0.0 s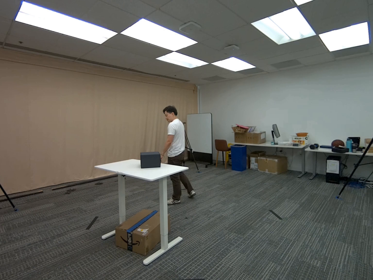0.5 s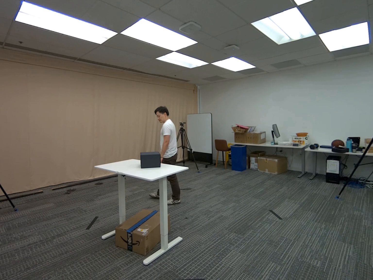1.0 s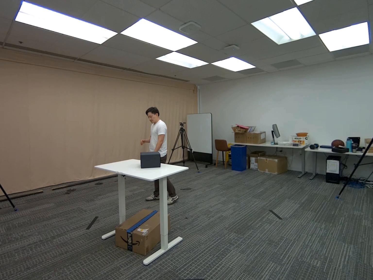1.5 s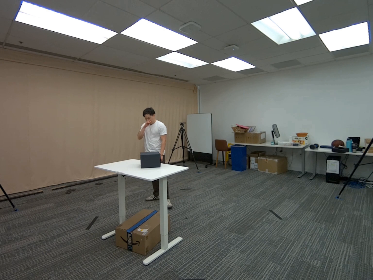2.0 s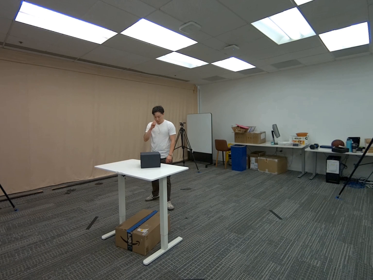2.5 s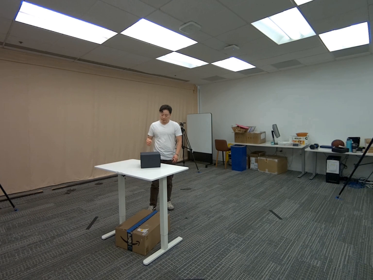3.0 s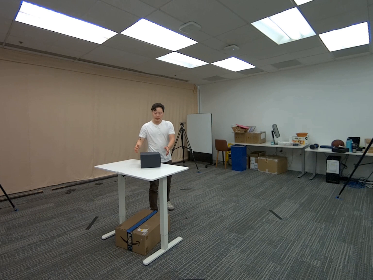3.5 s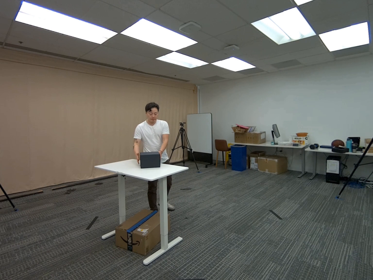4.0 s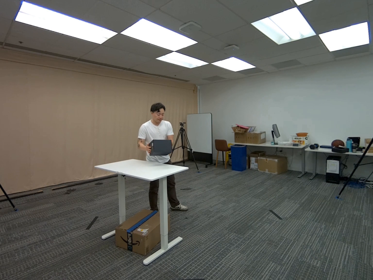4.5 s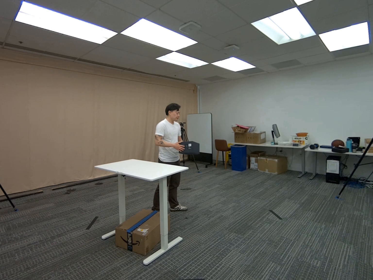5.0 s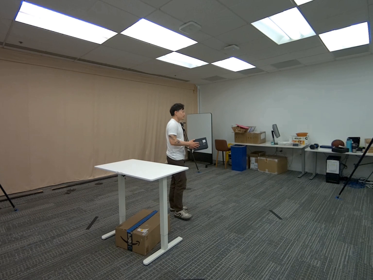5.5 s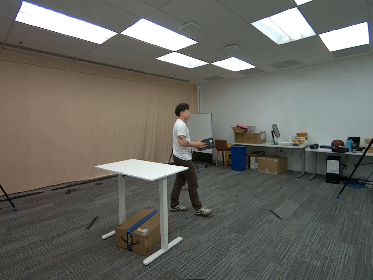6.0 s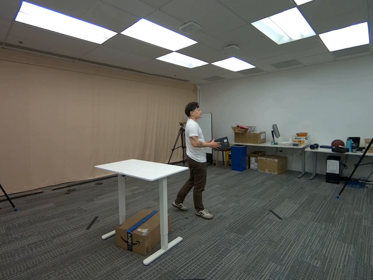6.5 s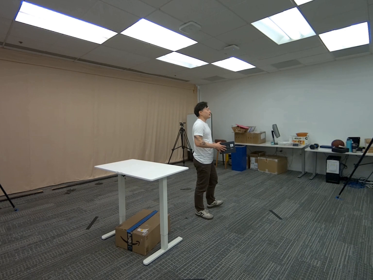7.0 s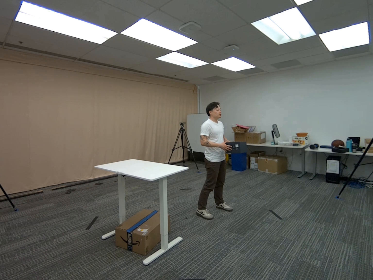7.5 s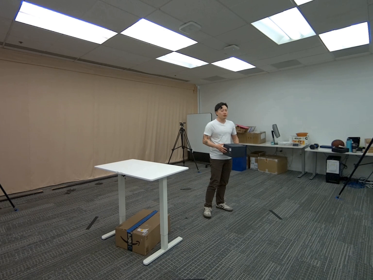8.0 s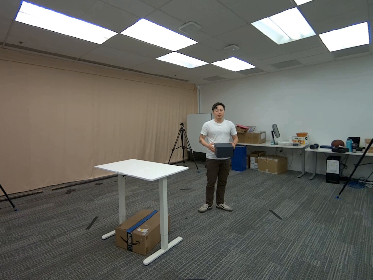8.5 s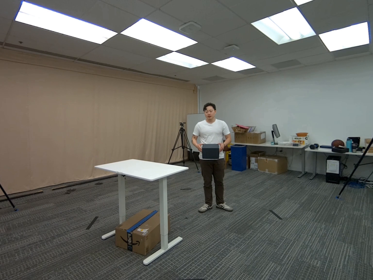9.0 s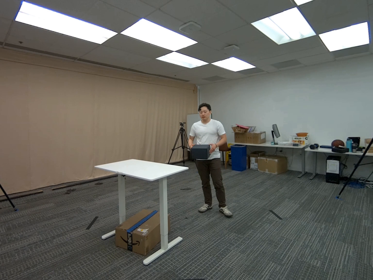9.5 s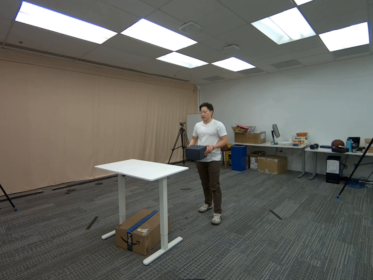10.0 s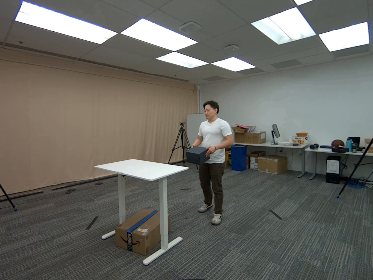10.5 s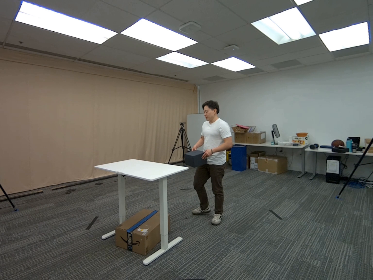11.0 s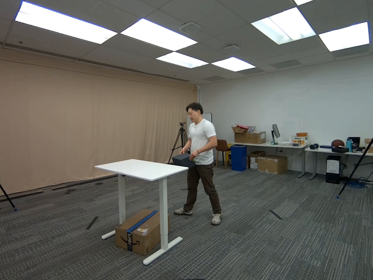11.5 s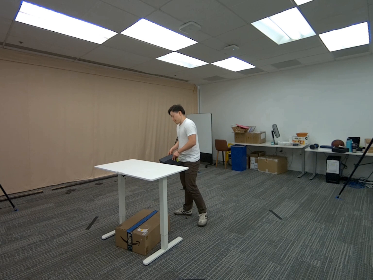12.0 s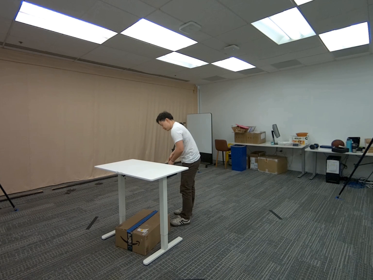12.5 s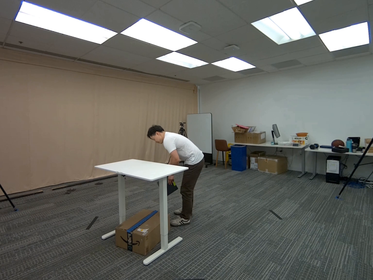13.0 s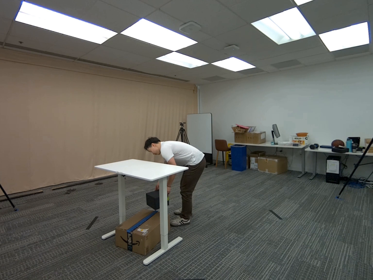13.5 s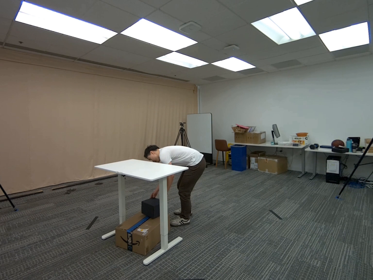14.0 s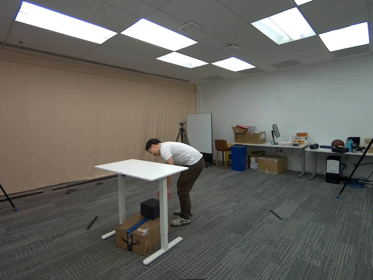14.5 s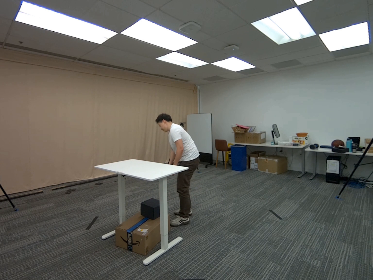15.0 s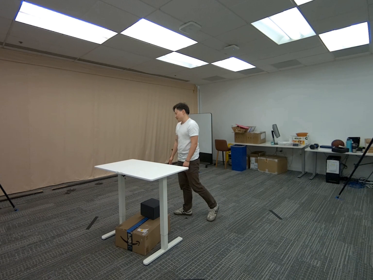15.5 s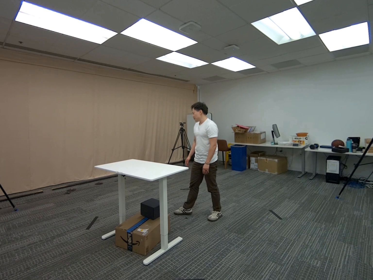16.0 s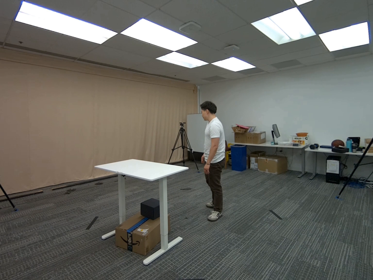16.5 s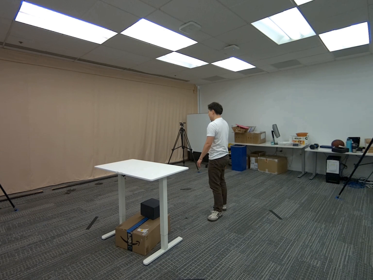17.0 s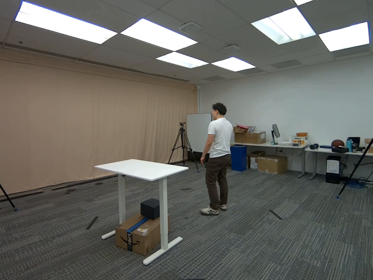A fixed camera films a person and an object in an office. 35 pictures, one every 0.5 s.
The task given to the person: Walk to the black square box from the white desk, grab the black square box with both hands, and place the black square box on top of the big brown cardboard box.
